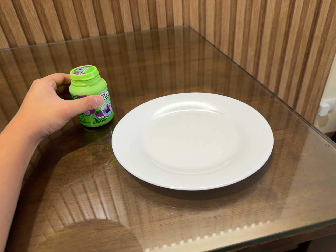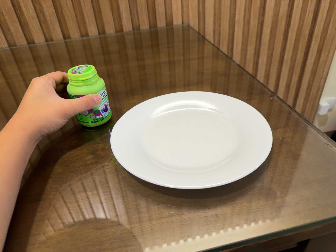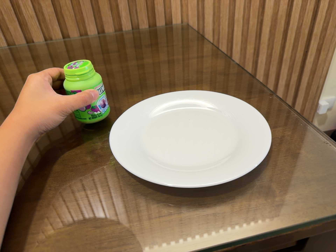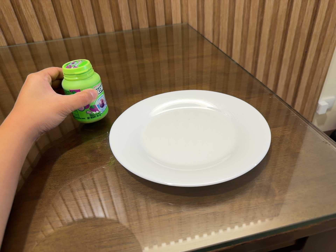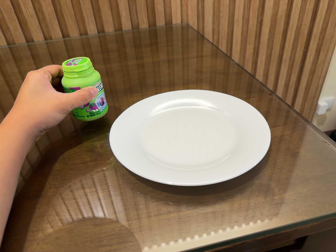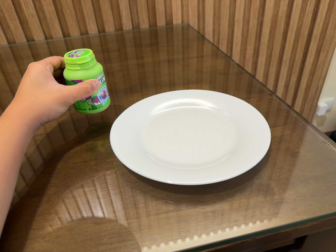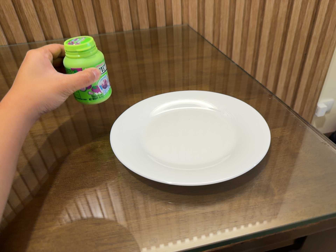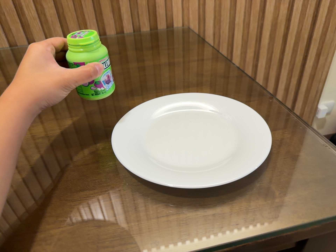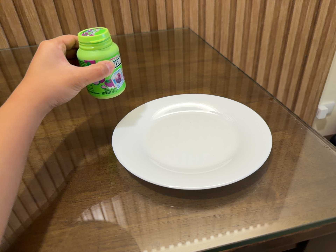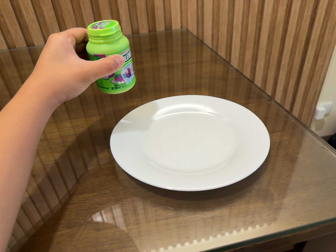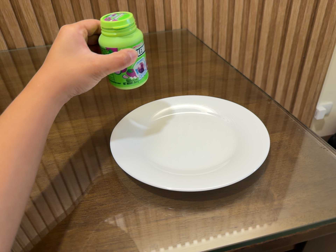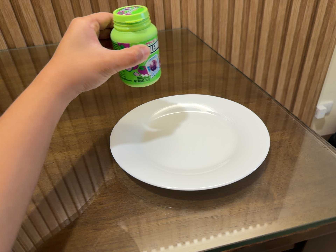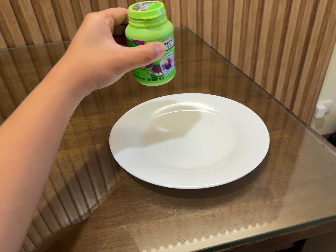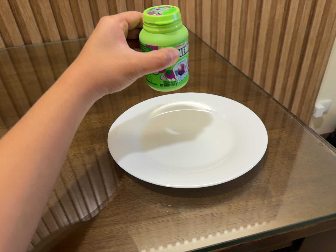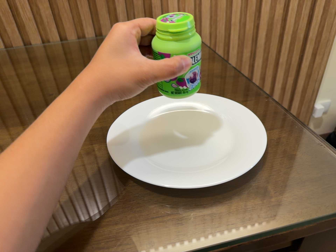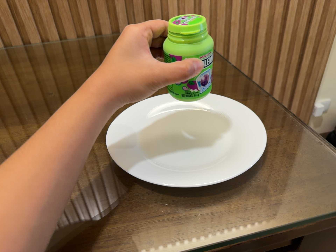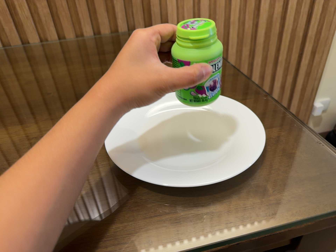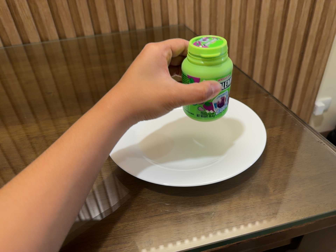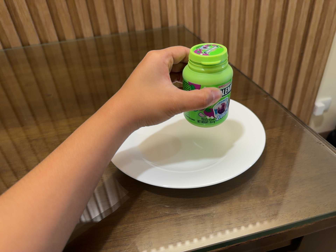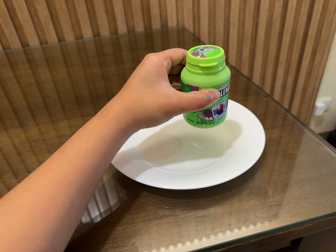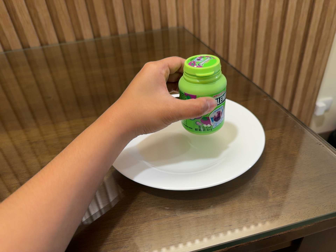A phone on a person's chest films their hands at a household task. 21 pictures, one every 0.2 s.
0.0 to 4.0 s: The camera keeps its place and its aim.
The film runs forward here.
